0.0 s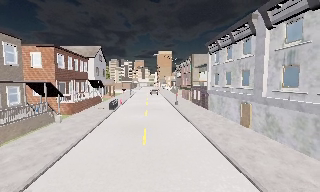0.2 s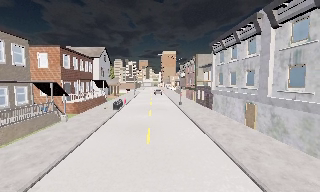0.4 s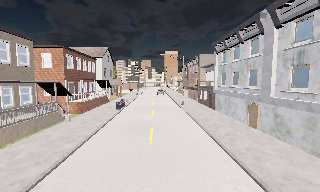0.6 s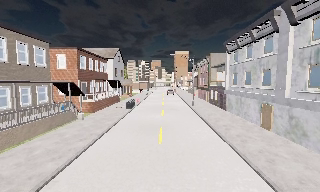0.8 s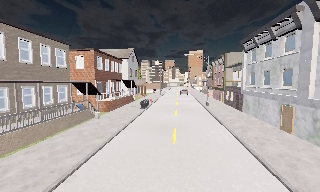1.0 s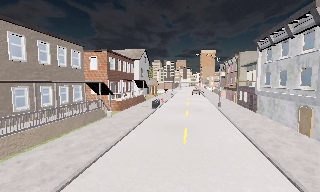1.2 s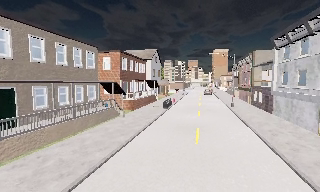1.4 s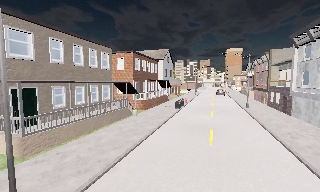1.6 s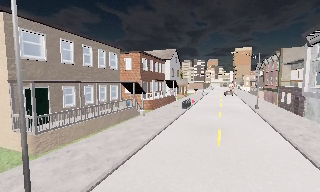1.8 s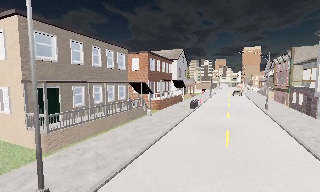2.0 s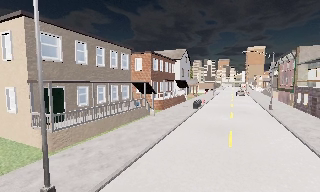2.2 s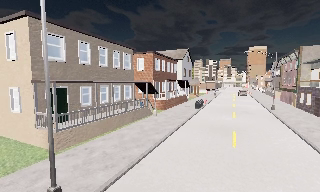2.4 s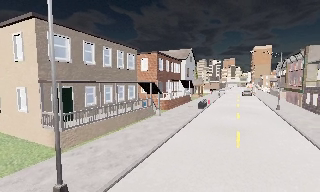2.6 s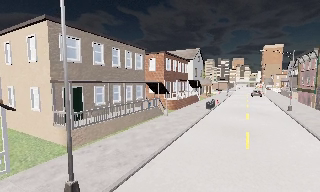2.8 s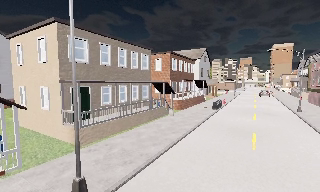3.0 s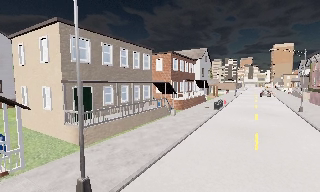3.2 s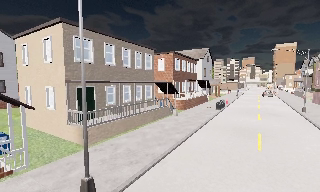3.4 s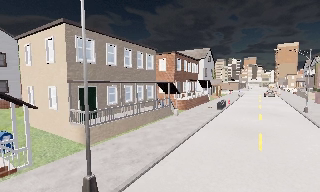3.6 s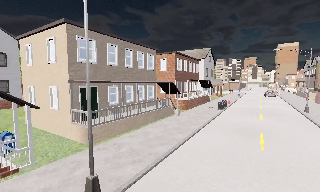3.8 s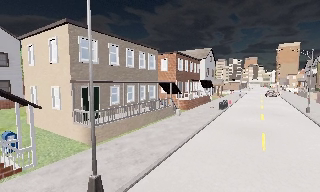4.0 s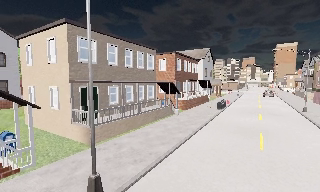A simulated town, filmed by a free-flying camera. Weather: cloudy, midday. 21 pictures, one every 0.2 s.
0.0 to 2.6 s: The scene slides to the right, as the camera pans about 35 degrees to its left. It travels to its left, about 0.5 m, so close, fixed things drift to the right.
2.6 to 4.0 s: The camera shifts only a little, or ends up much as it began.
The film runs backward here.
